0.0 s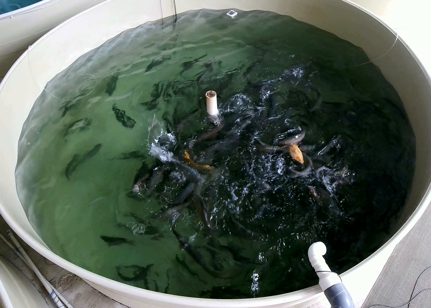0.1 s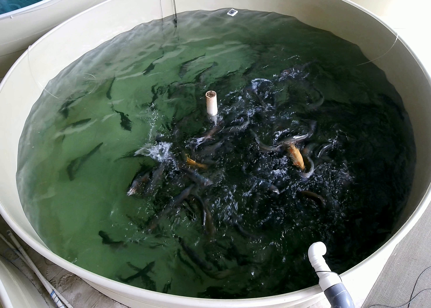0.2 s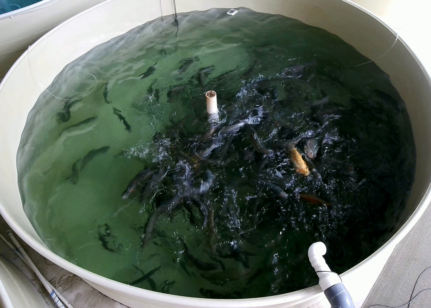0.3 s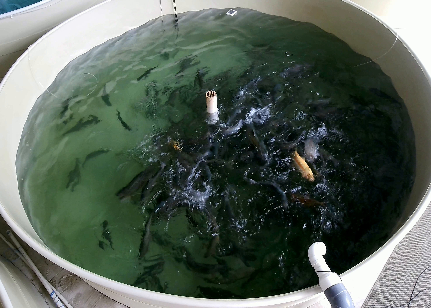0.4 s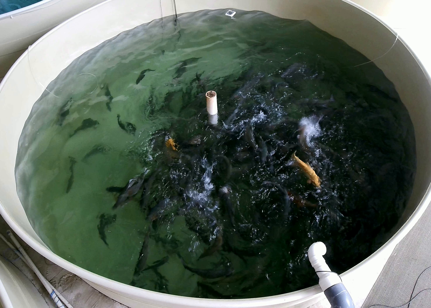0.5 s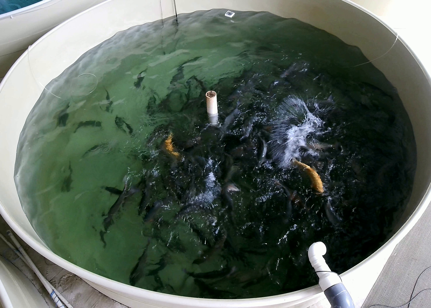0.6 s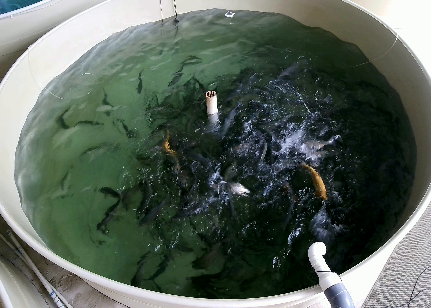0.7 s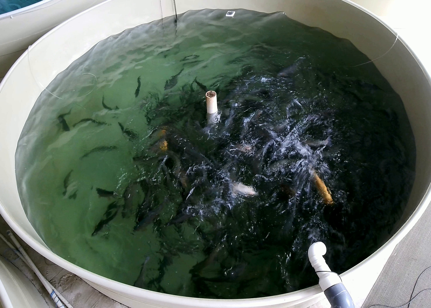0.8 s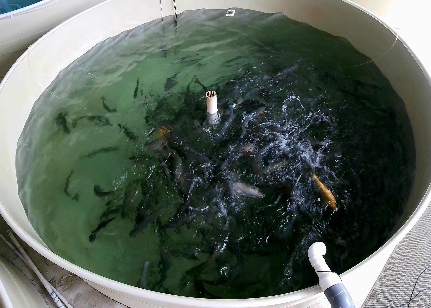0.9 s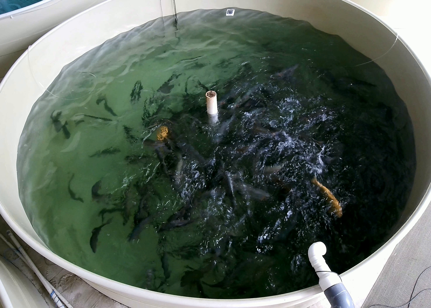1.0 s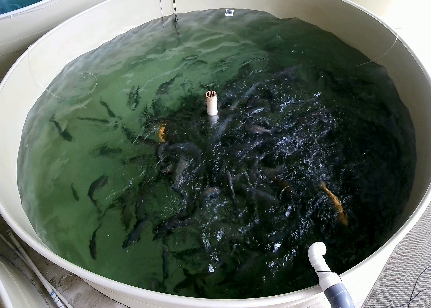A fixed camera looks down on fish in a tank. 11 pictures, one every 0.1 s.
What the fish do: Strong feeding.
